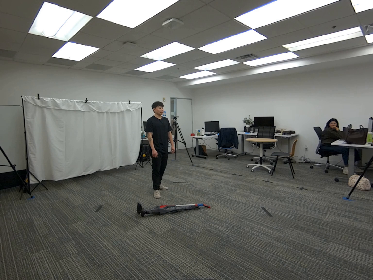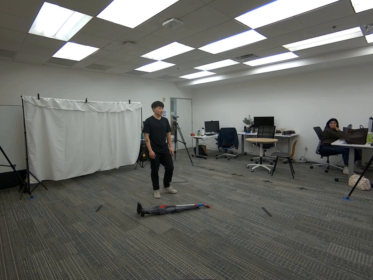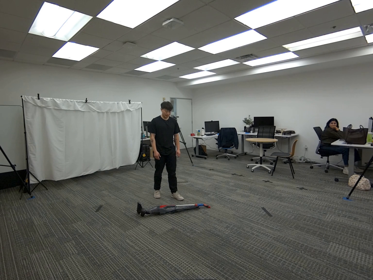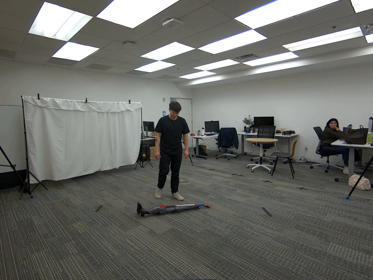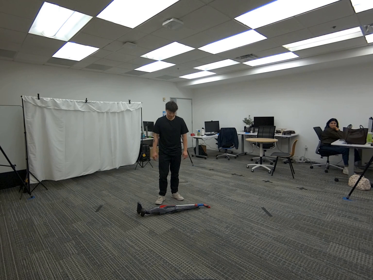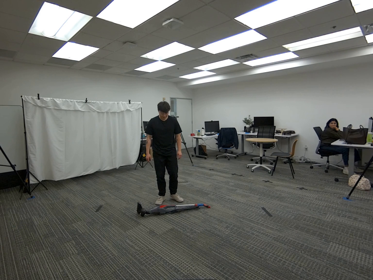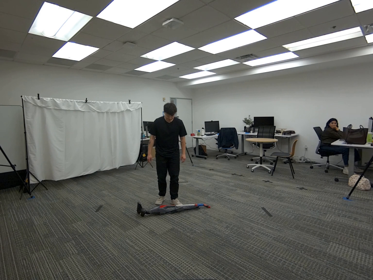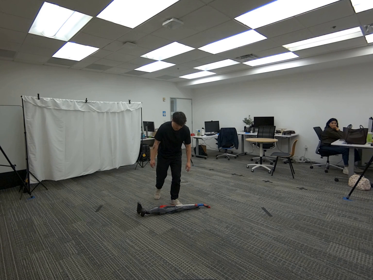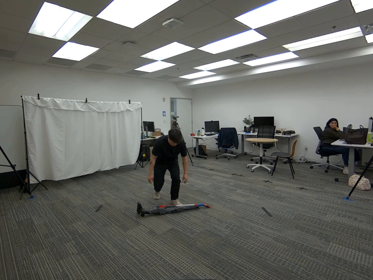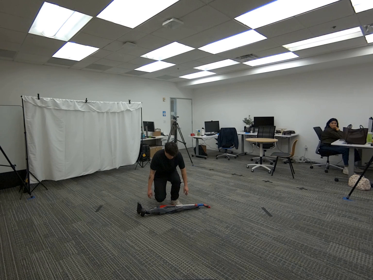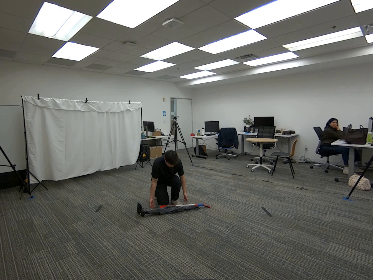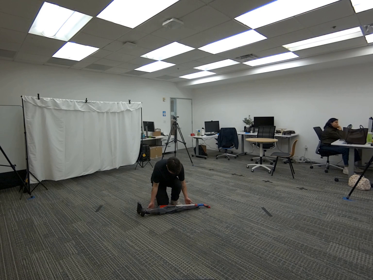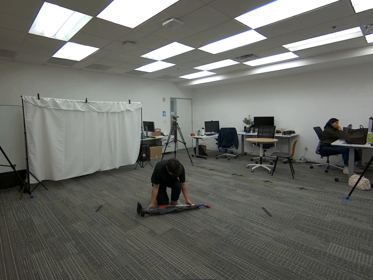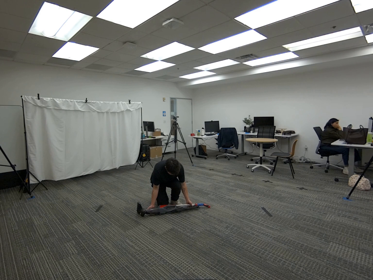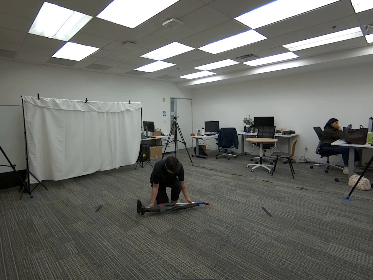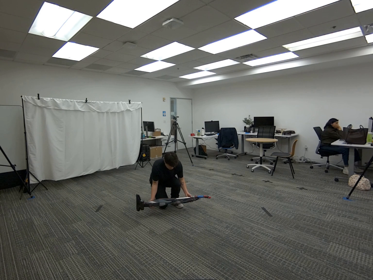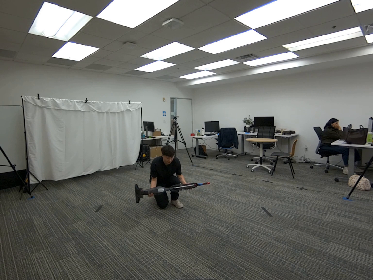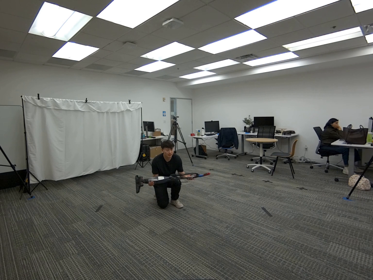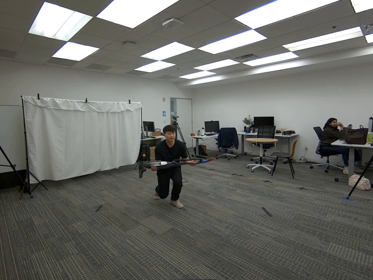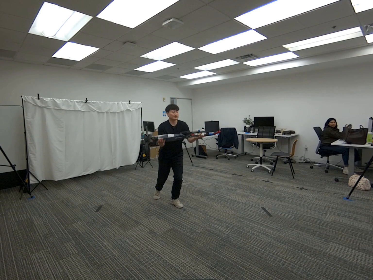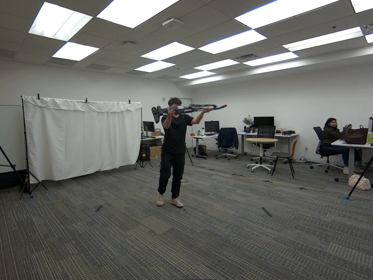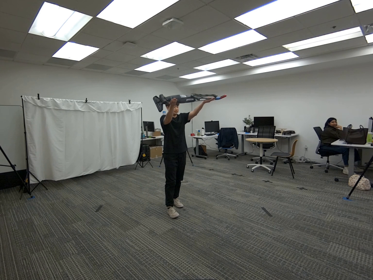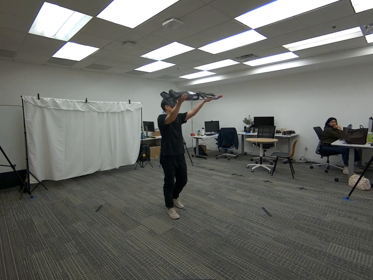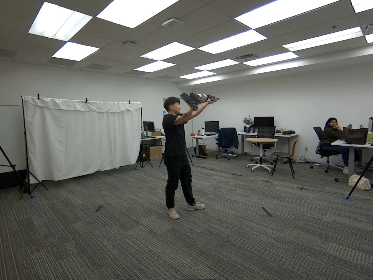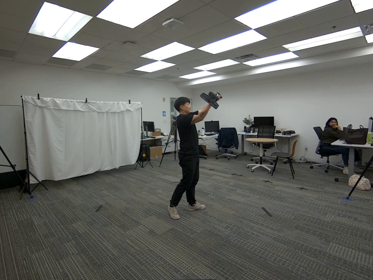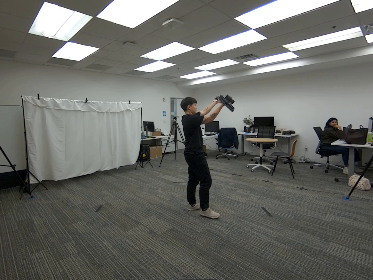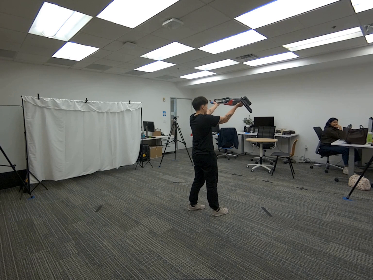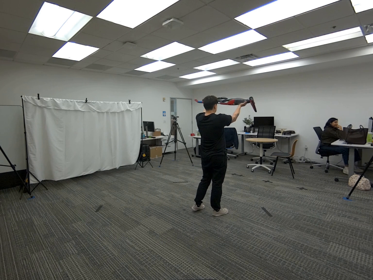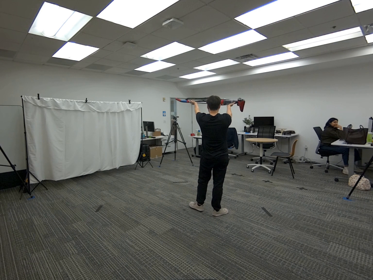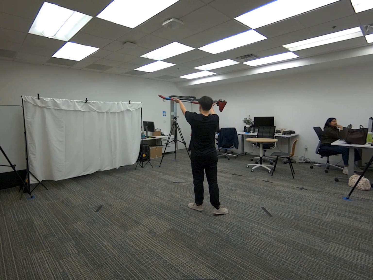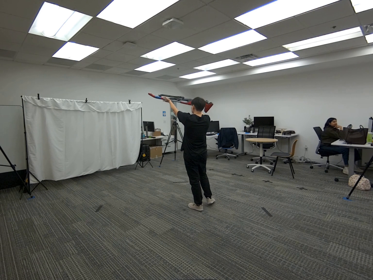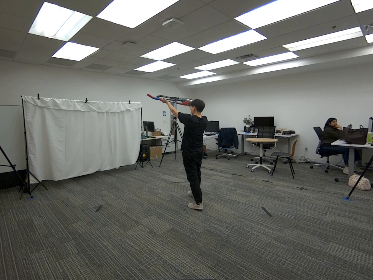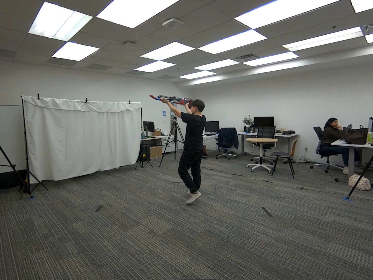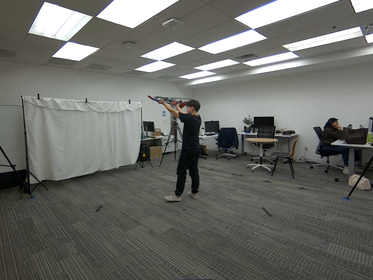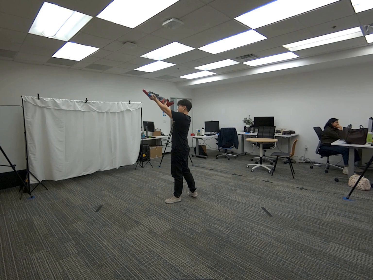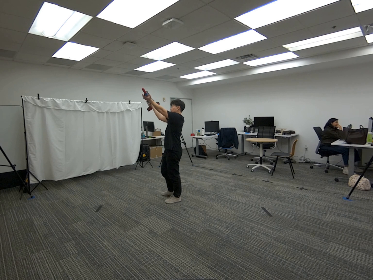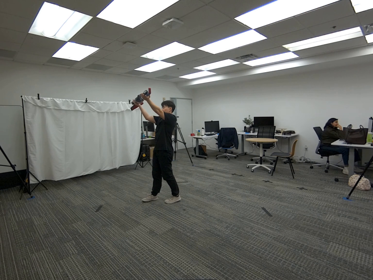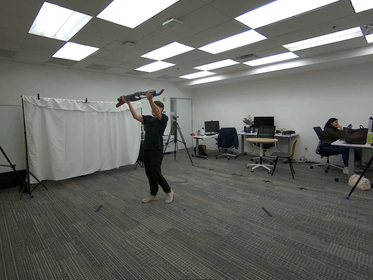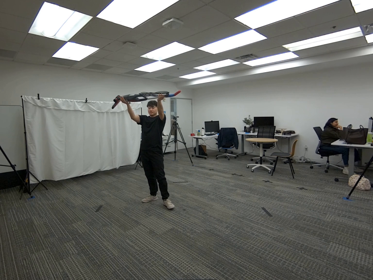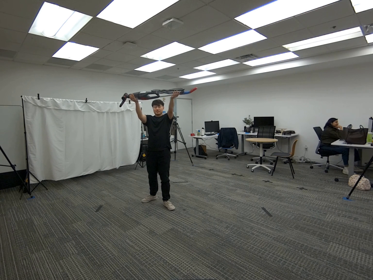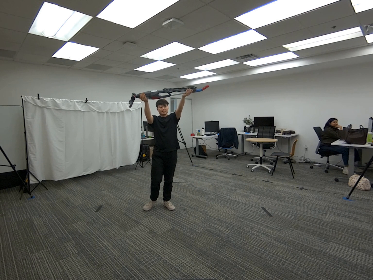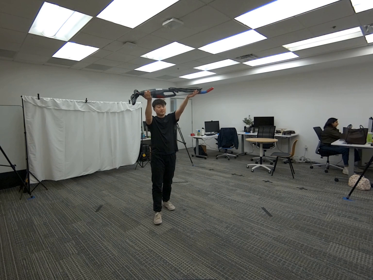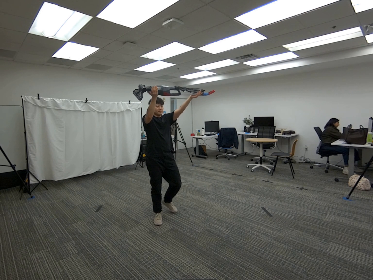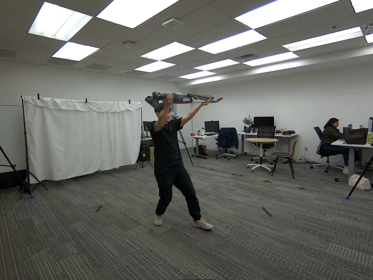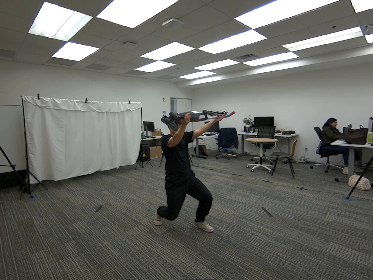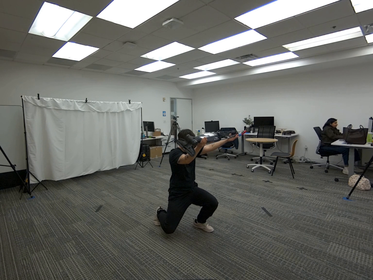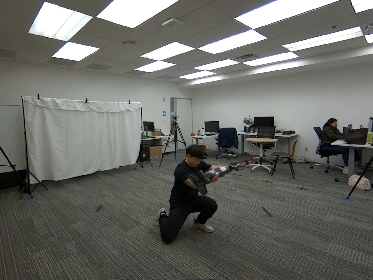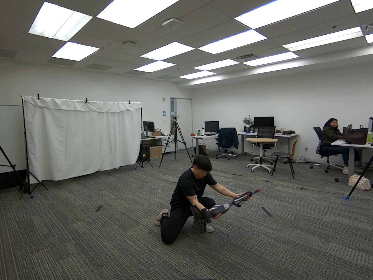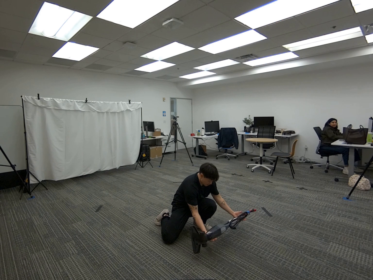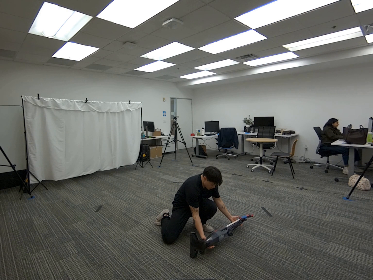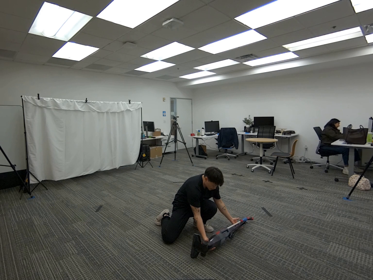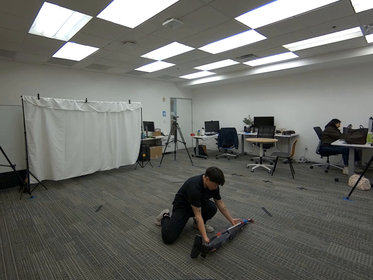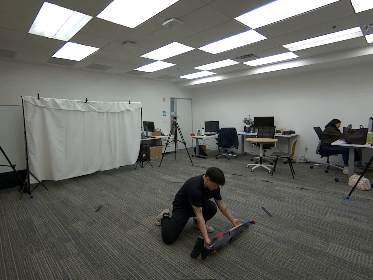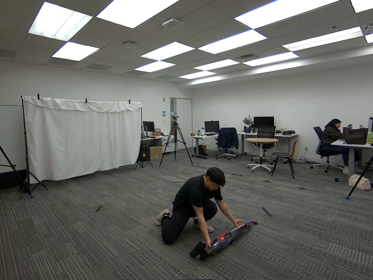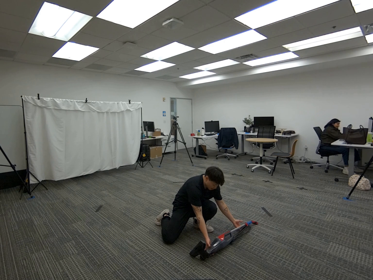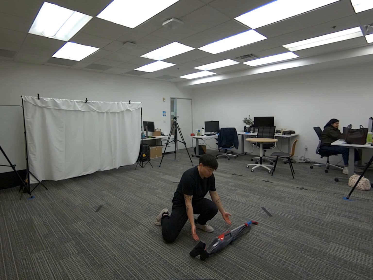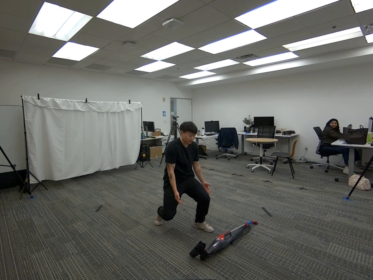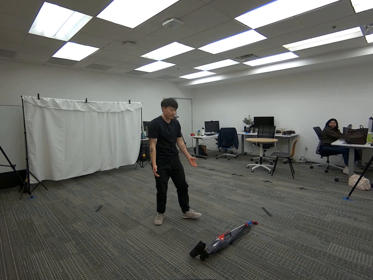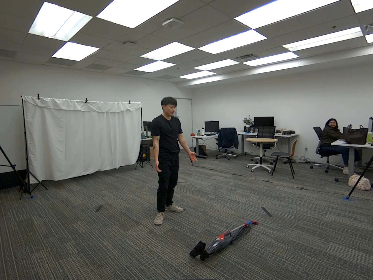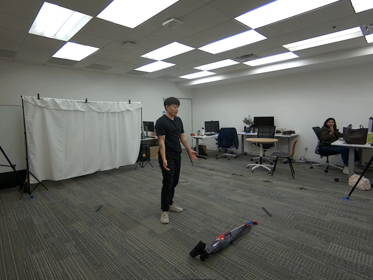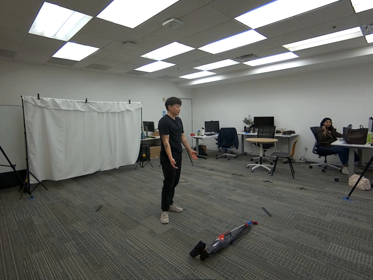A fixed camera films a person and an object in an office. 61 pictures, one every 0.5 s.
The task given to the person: Walk over to the vacuum on the floor and pick up the vacuum with both hands so that it is horizontal to your body. Raise the vacuum up high keeping it horizontal and then place the vacuum on the floor also horizontally.
